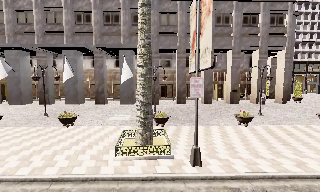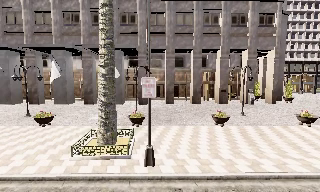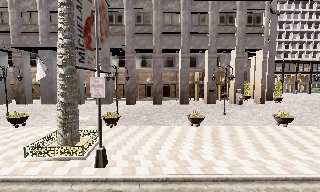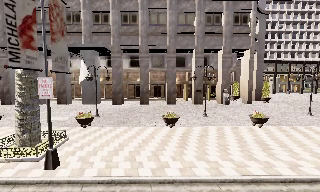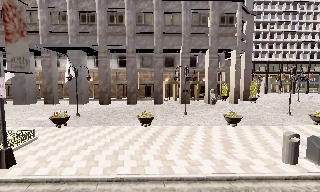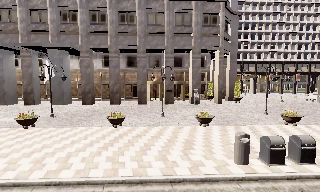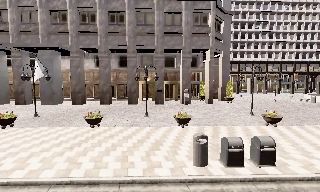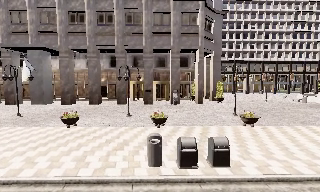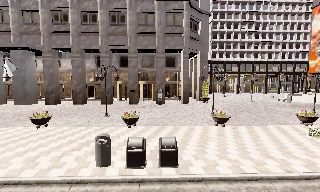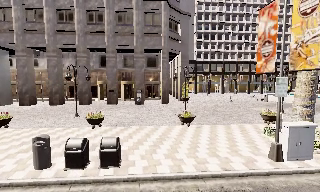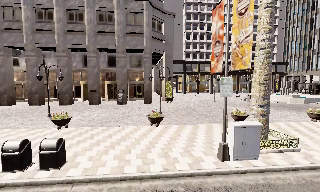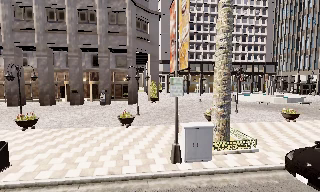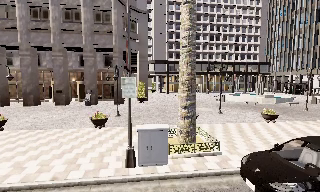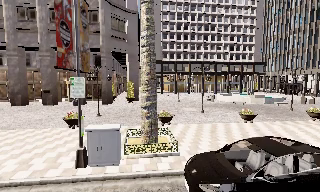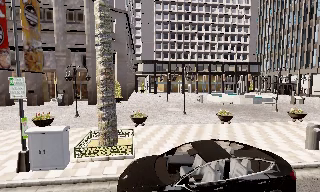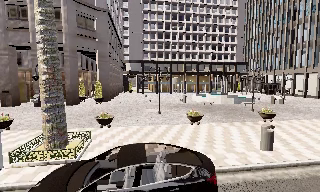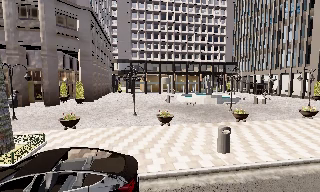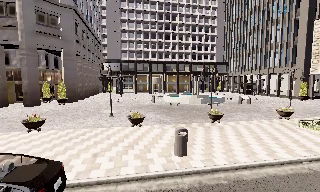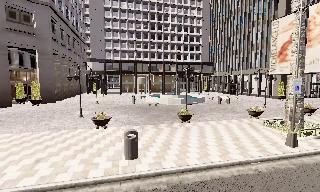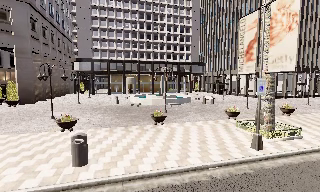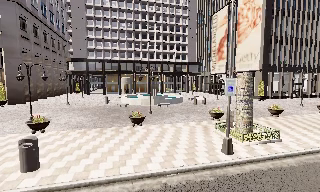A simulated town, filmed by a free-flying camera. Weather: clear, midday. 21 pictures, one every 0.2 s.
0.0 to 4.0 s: The camera swings to its right by about 15 degrees, and the scene slides to the left. It travels to its right, about 35 m, so close, fixed things drift to the left.
The film runs backward here.
